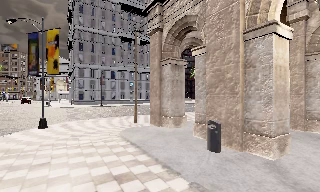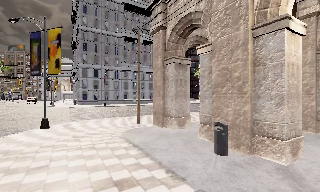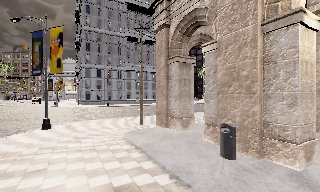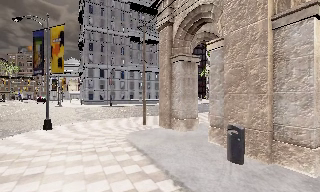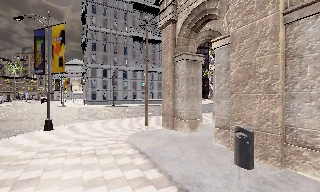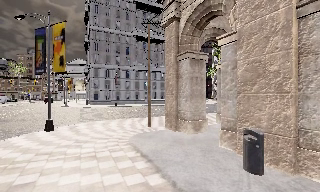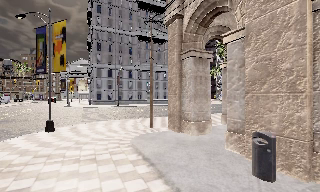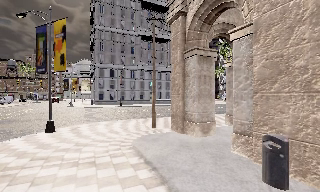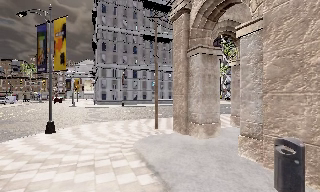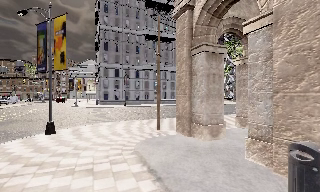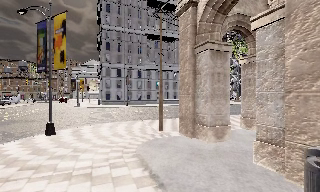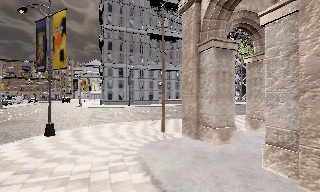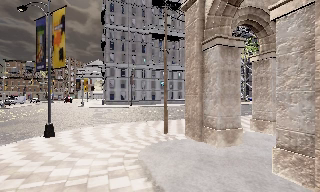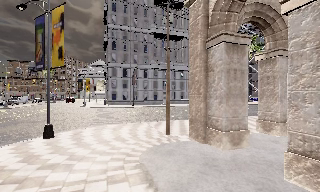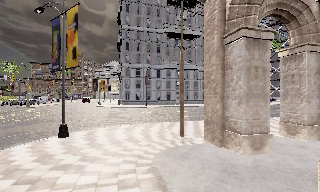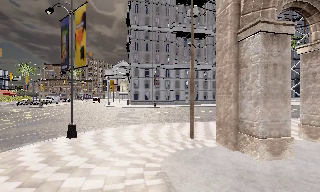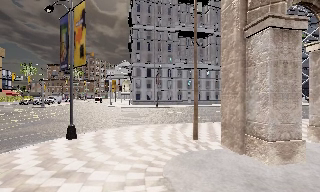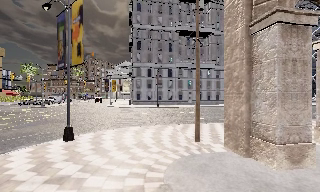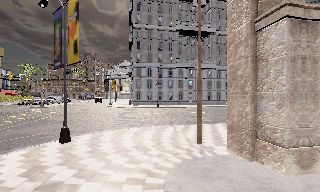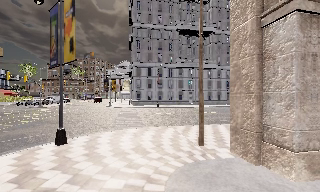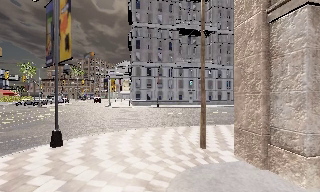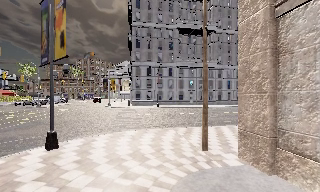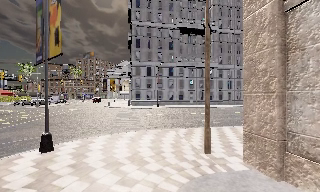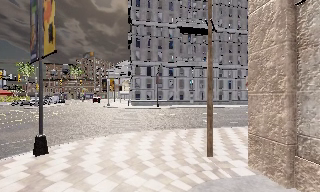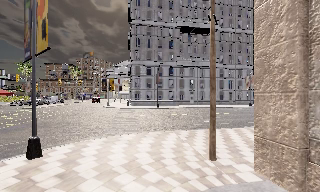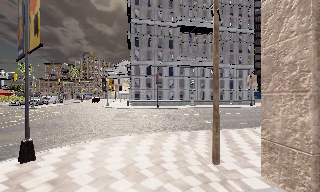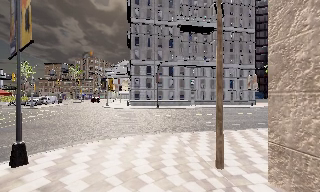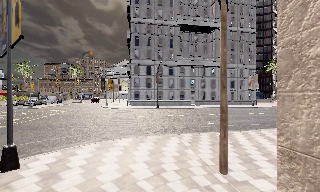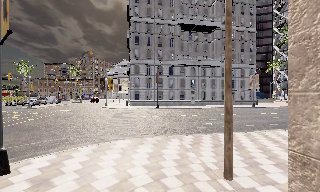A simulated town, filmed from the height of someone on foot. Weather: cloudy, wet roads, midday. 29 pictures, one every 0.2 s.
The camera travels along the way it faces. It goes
forward.
0.0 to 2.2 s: The scene slides to the right, as the camera pans about 10 degrees to its left. It travels forward, about 3.5 m, so what stands in front looms larger.
2.2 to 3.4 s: The scene slides to the right, as the camera pans about 10 degrees to its left. It travels forward, about 2 m, so what stands in front looms larger.
3.4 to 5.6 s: The camera travels forward, about 3.5 m, so what stands in front looms larger.
The film runs forward here.
